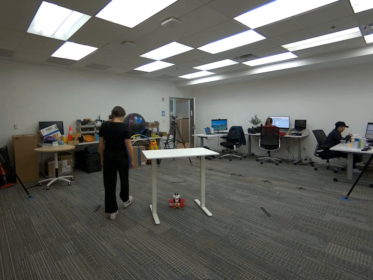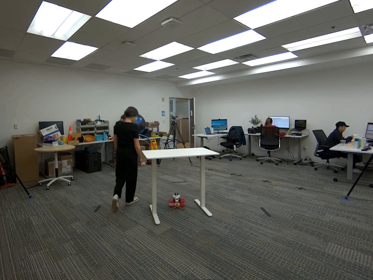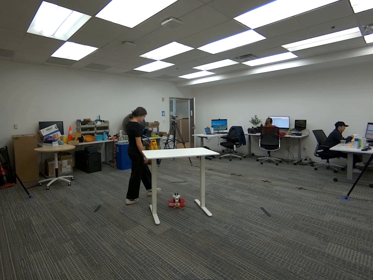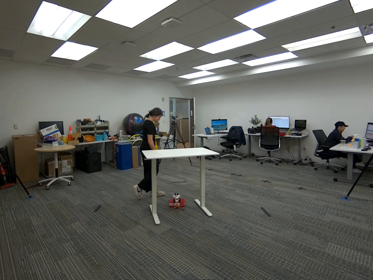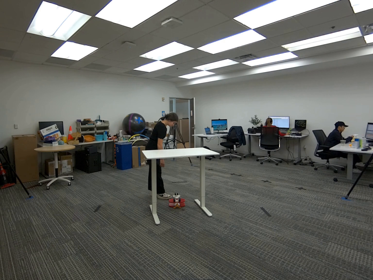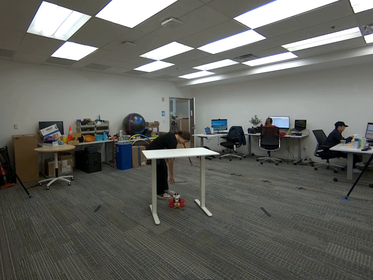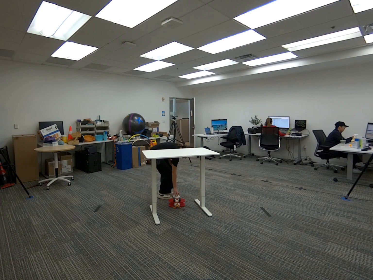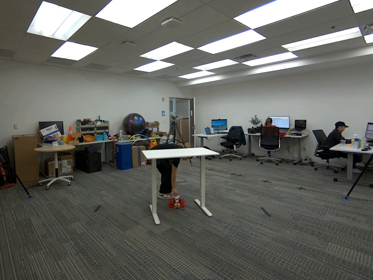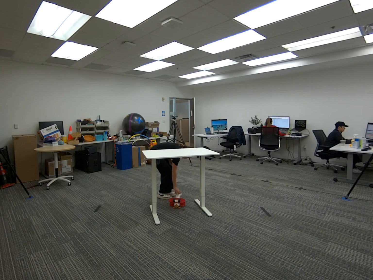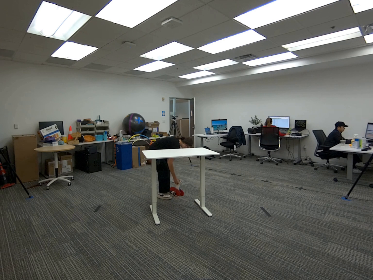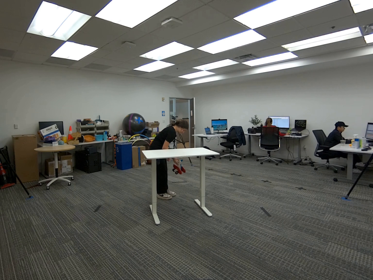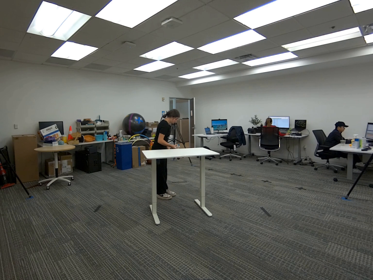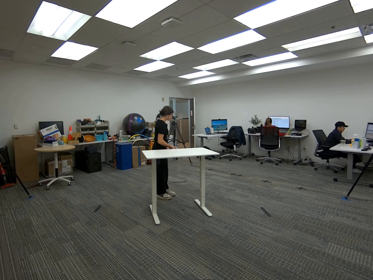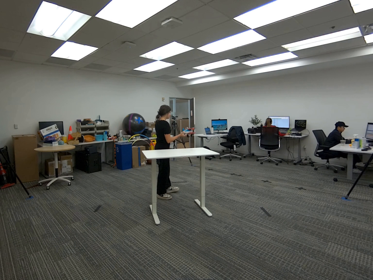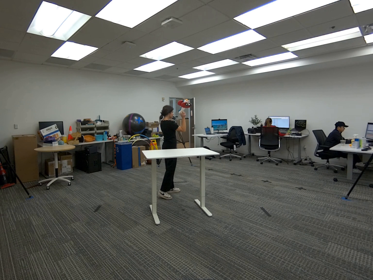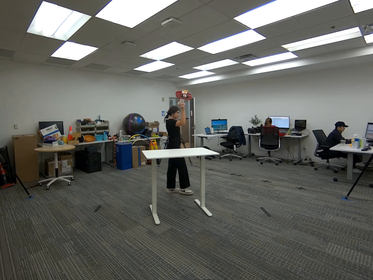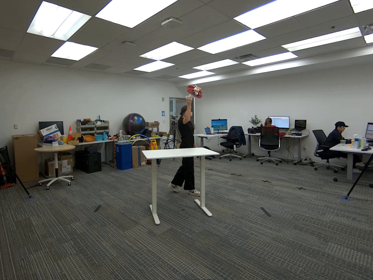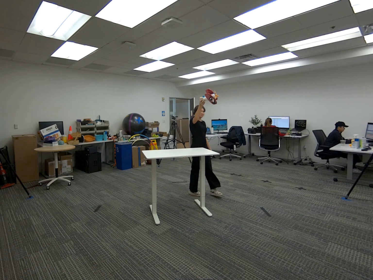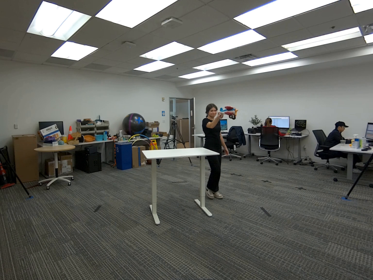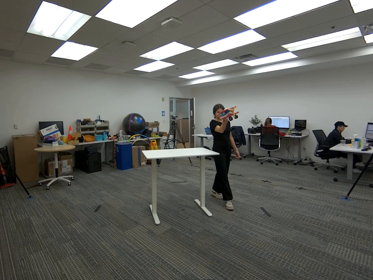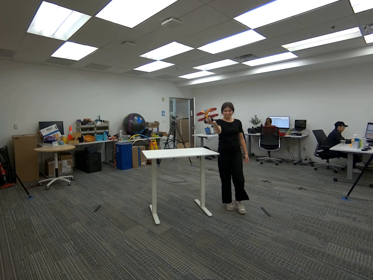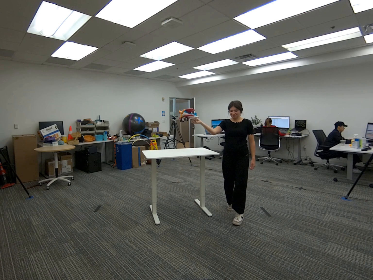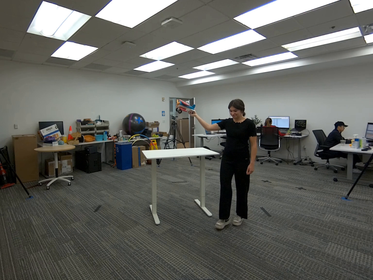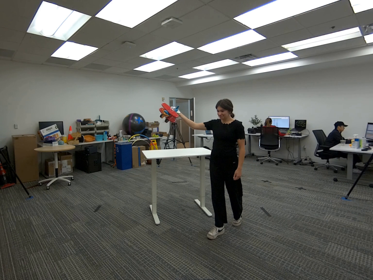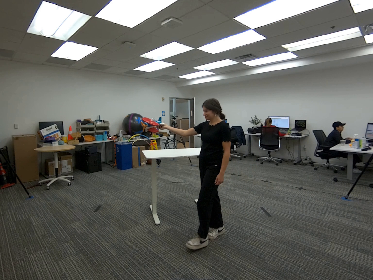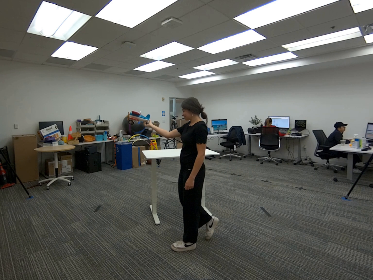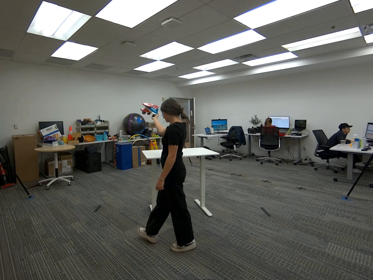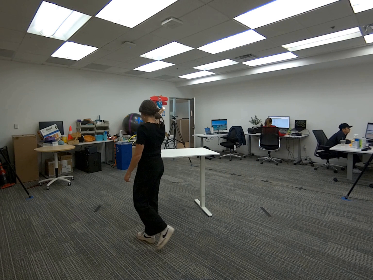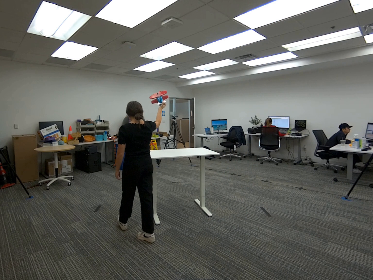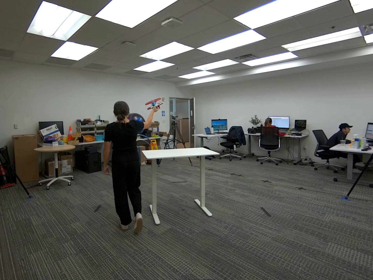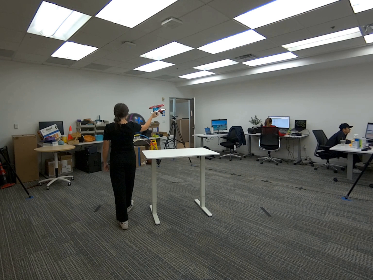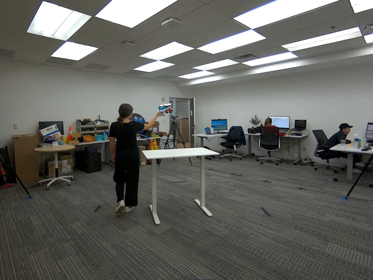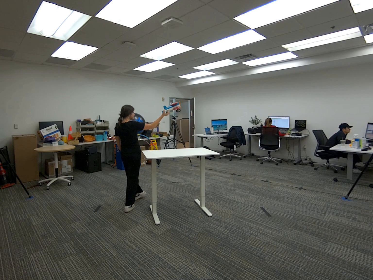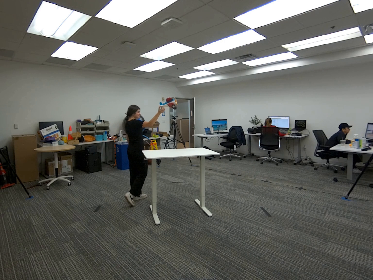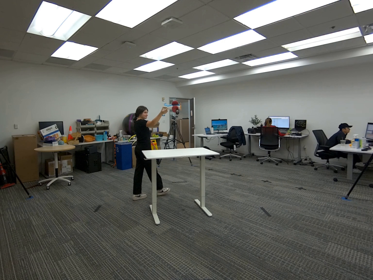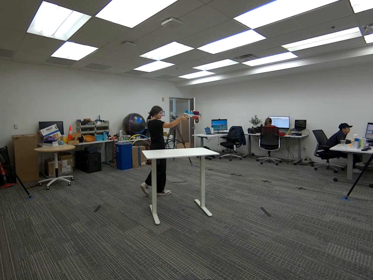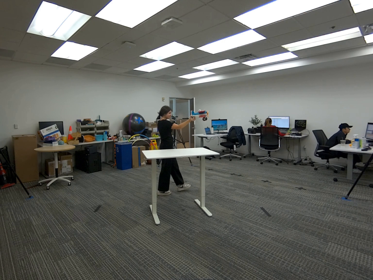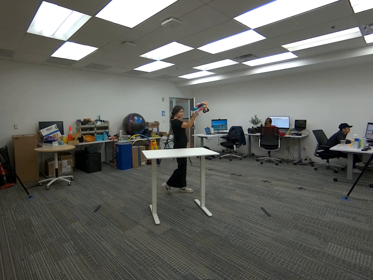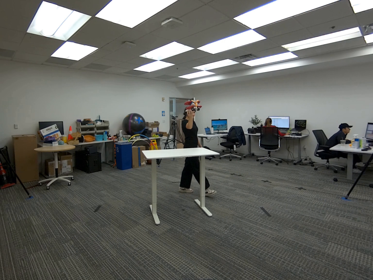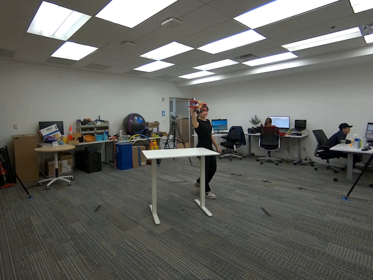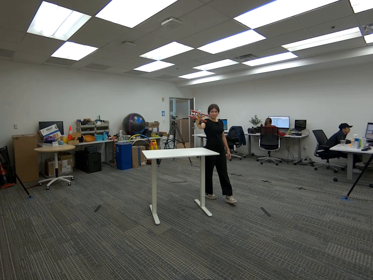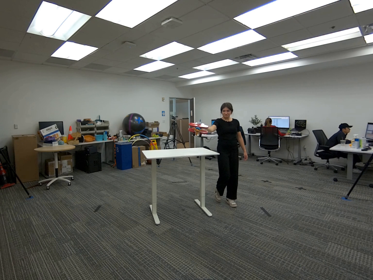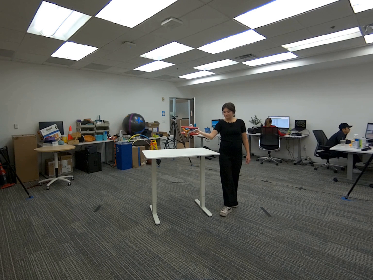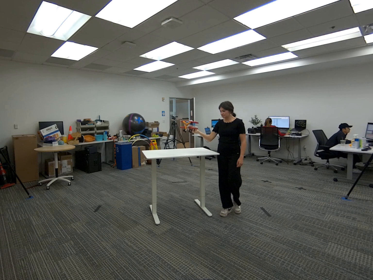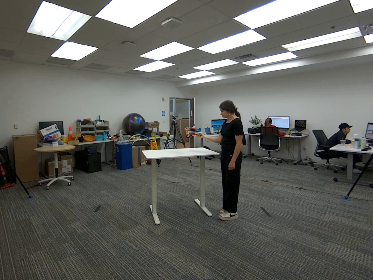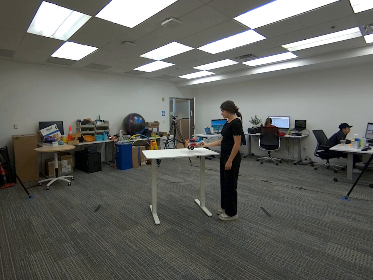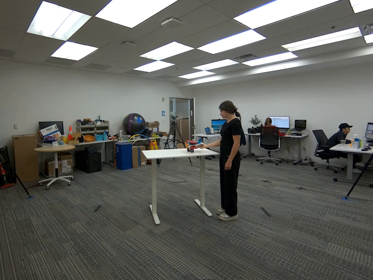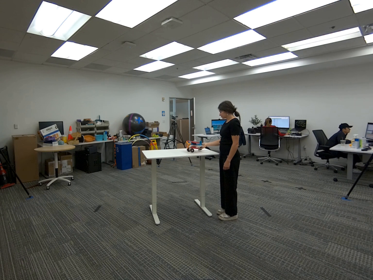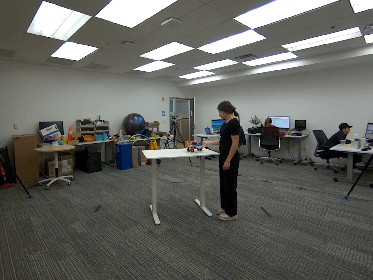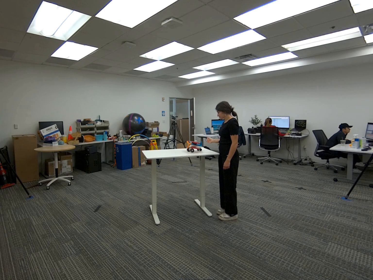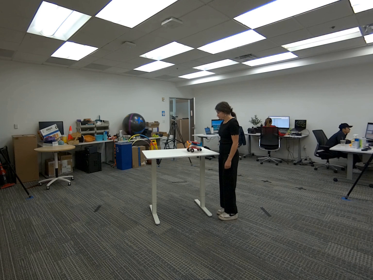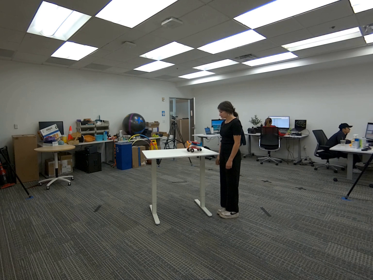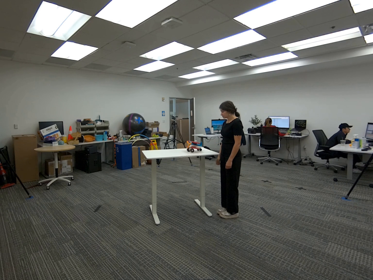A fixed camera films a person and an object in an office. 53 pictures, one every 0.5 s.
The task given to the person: "Walk to the toy airplane on the ground, pick it up with your right hand, hold it in the air, walk to the white desk, and place the airplane on the desk.
